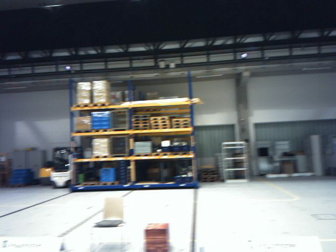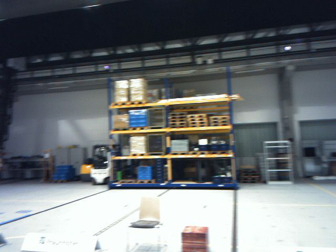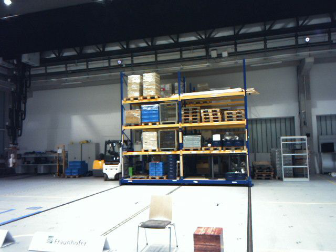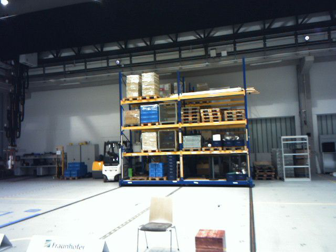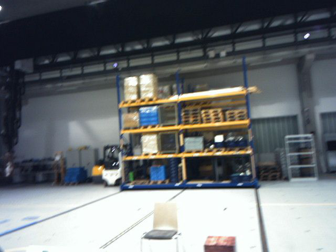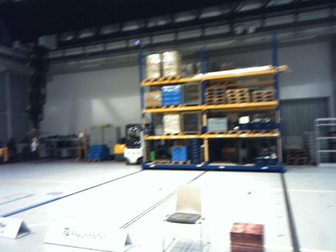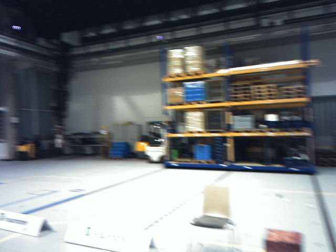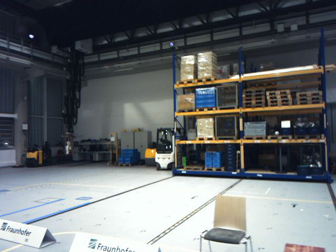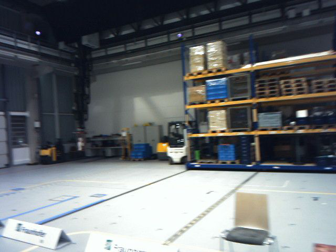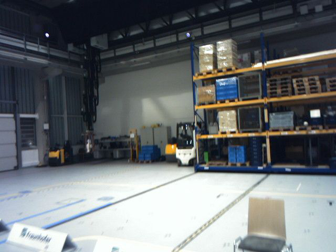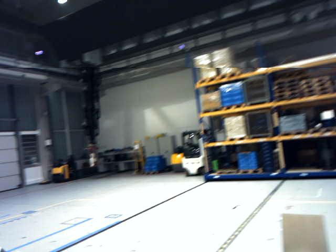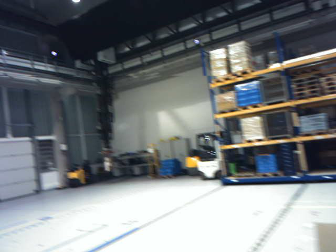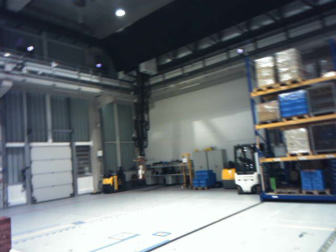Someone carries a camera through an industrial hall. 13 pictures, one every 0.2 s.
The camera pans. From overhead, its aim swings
counterclockwise.
The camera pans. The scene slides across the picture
to the right.
0.0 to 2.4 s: The camera swings to its left by about 30 degrees, and the scene slides to the right. It travels forward, about 3 m.
The film runs forward here.
